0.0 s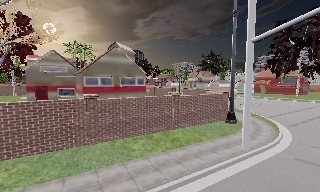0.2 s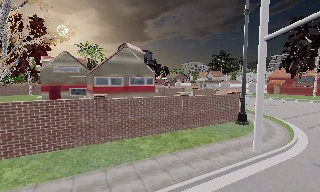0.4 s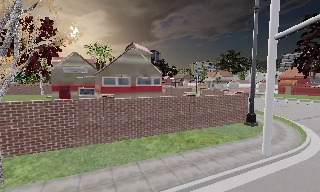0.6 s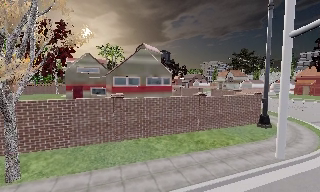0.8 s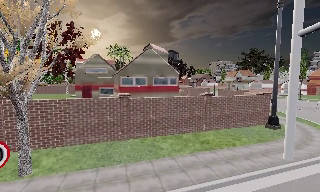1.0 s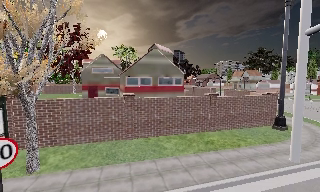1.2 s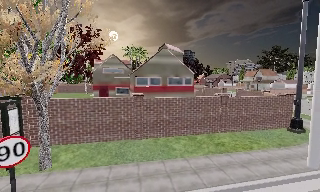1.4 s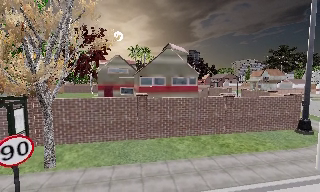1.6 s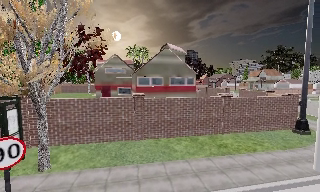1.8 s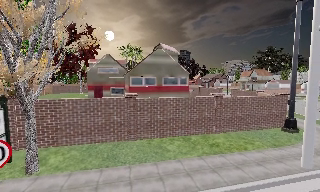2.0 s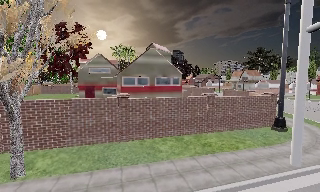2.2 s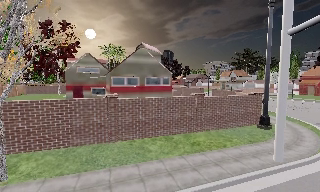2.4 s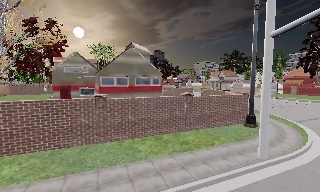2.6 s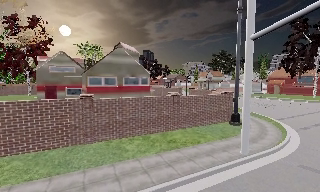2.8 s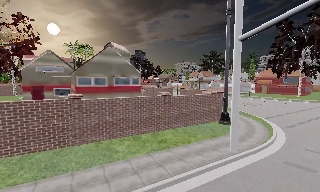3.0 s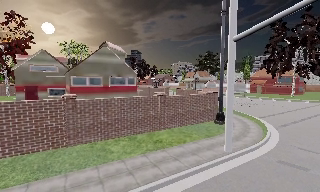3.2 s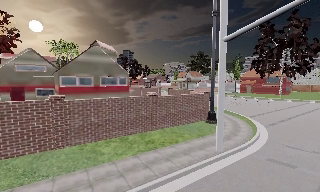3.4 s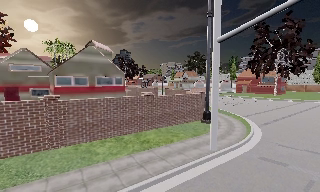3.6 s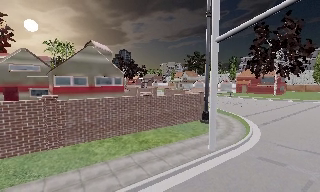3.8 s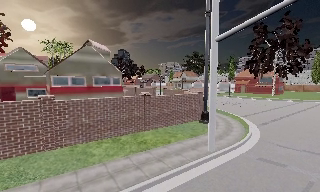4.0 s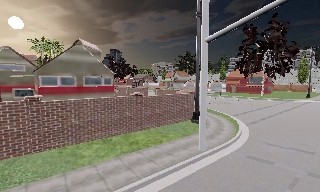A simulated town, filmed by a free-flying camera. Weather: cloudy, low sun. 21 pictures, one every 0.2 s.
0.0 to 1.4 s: The scene slides to the right, as the camera pans about 20 degrees to its left.
1.4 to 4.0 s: The camera pans to its right, which is clockwise from overhead, by about 25 degrees. It travels to its right, about 1 m, so close, fixed things drift to the left.
The film runs backward here.
